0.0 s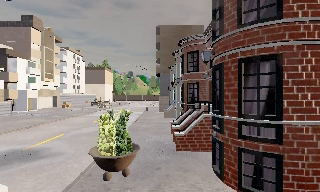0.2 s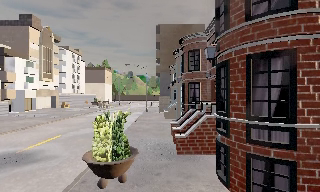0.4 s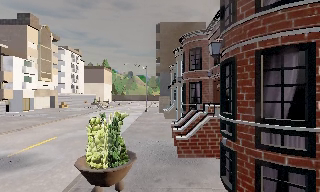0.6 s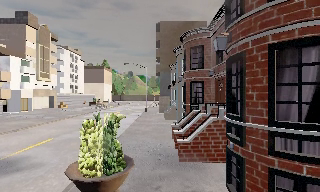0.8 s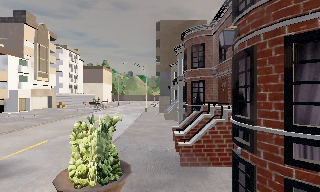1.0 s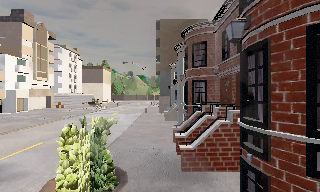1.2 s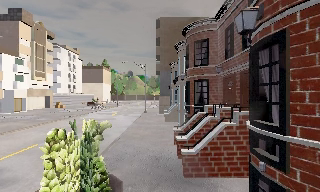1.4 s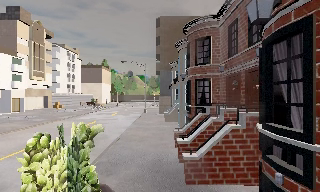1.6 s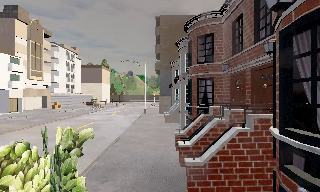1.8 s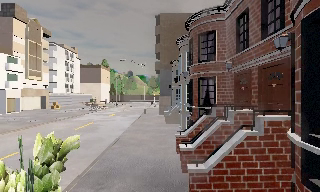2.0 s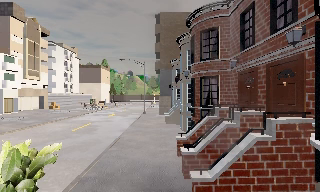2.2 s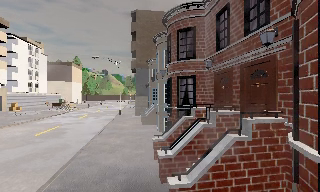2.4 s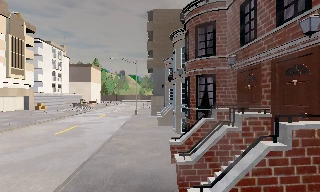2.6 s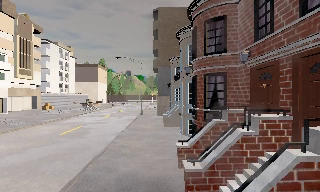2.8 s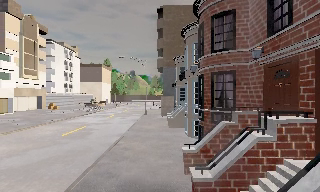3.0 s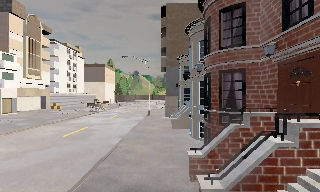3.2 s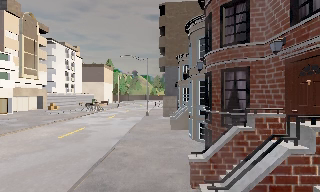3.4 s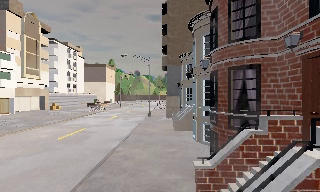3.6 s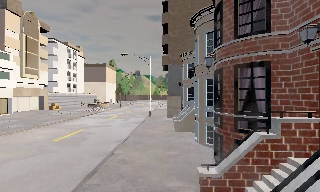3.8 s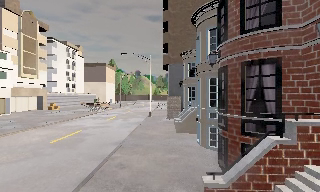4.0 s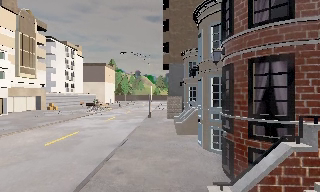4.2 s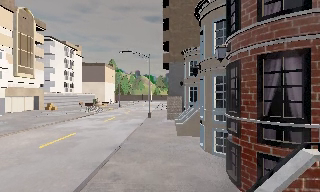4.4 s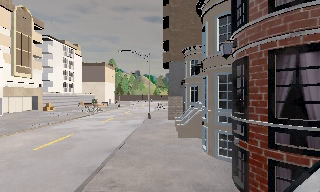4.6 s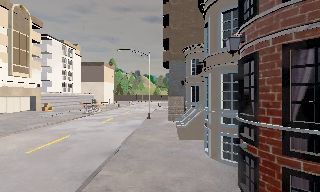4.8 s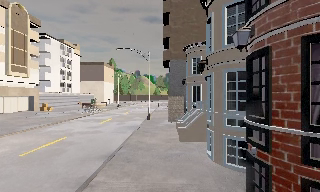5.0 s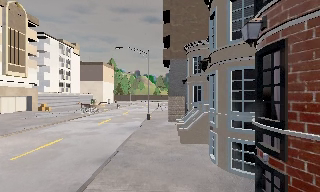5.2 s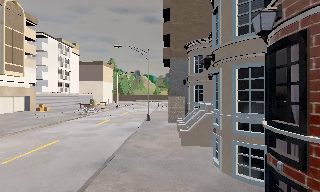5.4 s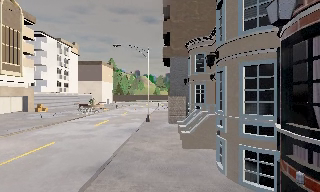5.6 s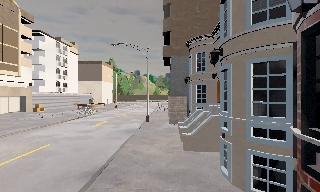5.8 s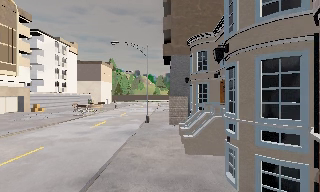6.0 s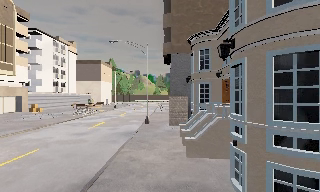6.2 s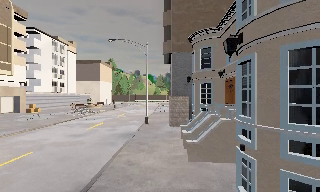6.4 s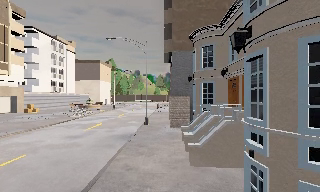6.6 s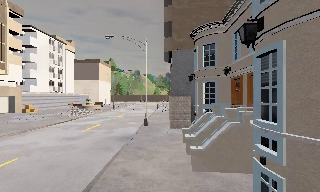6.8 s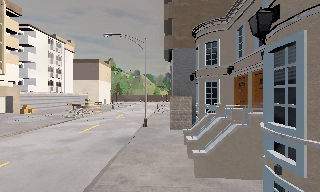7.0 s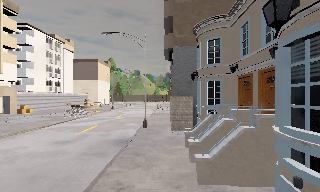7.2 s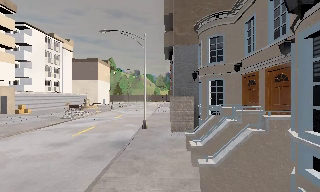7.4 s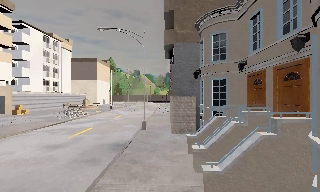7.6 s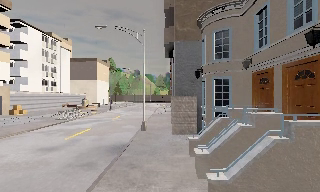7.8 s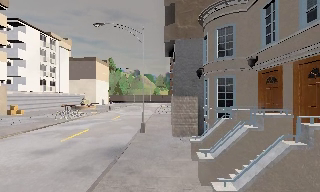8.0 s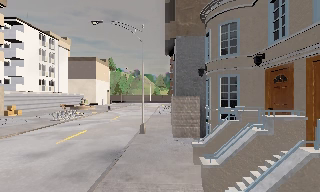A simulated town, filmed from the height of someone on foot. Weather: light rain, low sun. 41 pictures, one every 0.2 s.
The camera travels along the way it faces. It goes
forward.
0.0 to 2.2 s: The camera travels forward, about 4.5 m, so what stands in front looms larger.
2.2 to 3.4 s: The camera pans to its left, which is counterclockwise from overhead, by about 10 degrees. It travels forward, about 2.5 m, so what stands in front looms larger.
3.4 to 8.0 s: The camera travels forward, about 9 m, so what stands in front looms larger.
The film runs forward here.
